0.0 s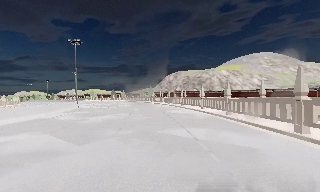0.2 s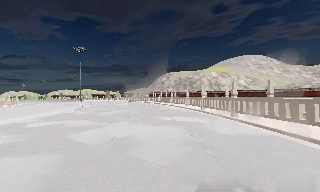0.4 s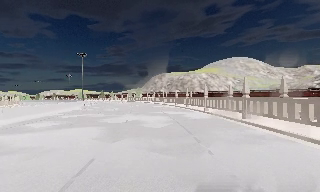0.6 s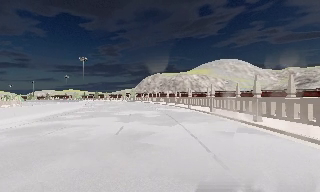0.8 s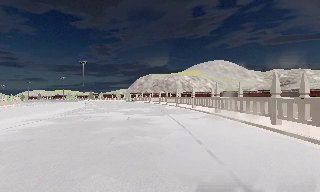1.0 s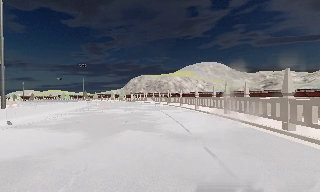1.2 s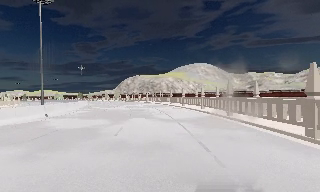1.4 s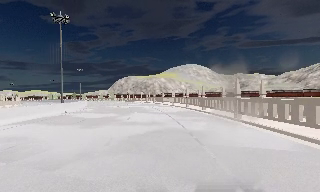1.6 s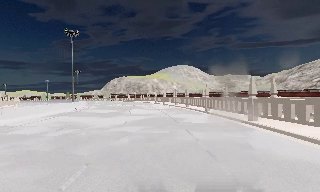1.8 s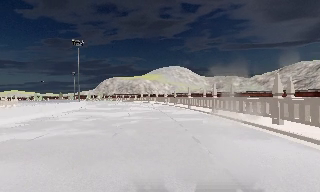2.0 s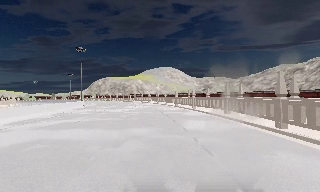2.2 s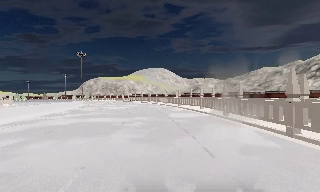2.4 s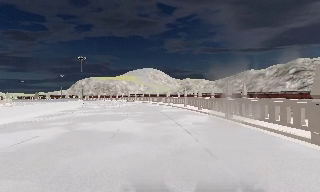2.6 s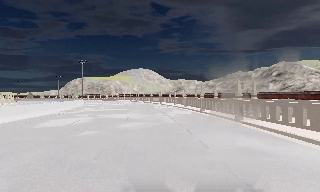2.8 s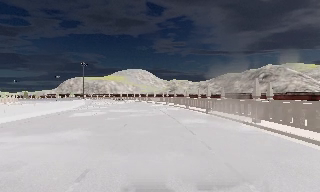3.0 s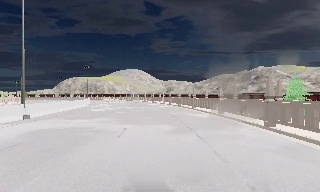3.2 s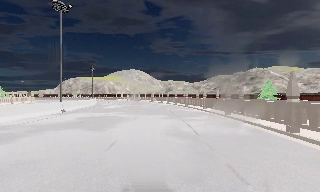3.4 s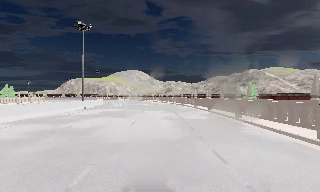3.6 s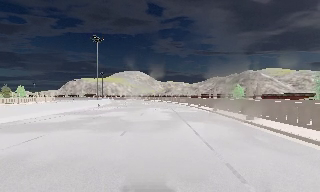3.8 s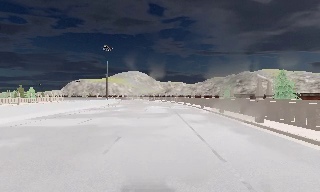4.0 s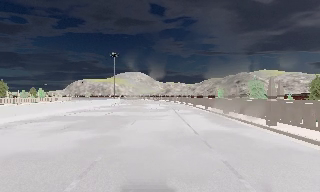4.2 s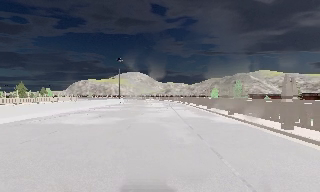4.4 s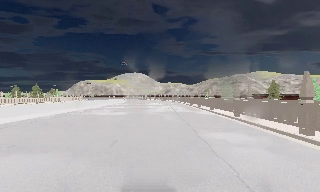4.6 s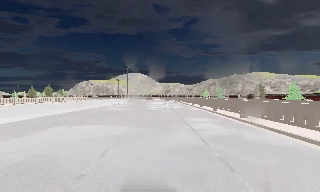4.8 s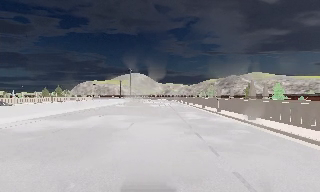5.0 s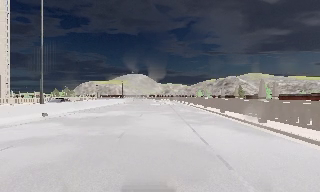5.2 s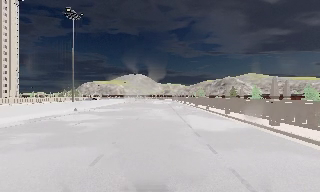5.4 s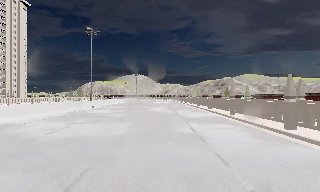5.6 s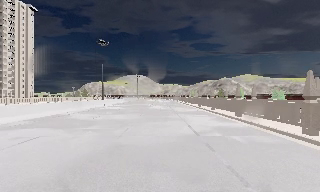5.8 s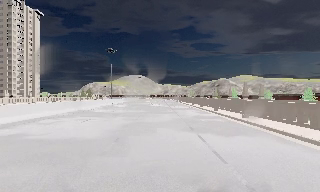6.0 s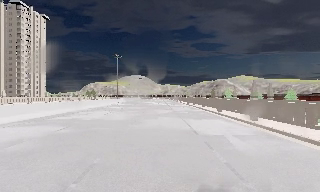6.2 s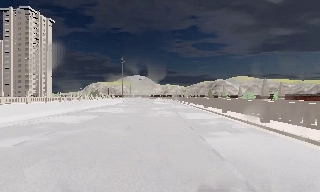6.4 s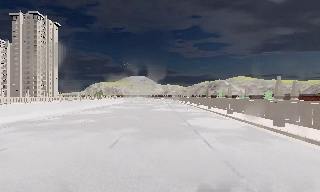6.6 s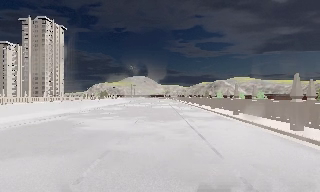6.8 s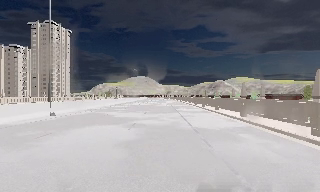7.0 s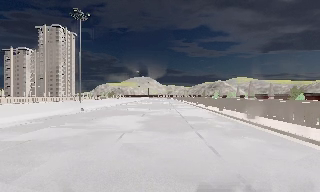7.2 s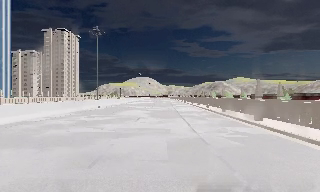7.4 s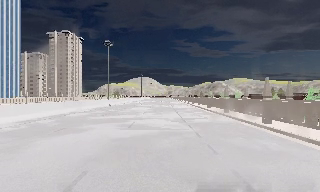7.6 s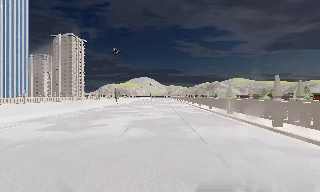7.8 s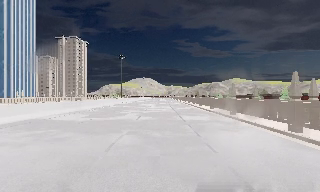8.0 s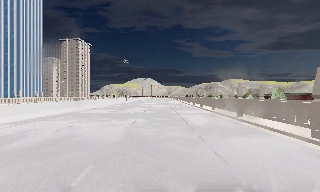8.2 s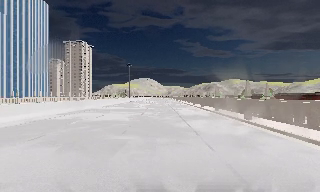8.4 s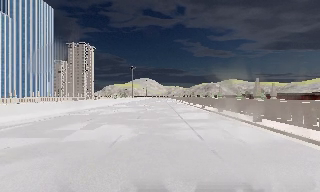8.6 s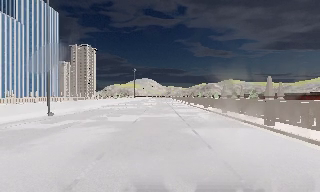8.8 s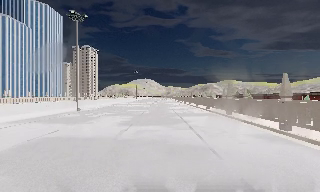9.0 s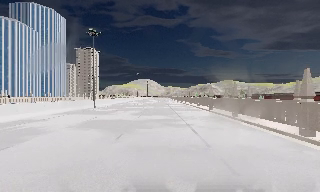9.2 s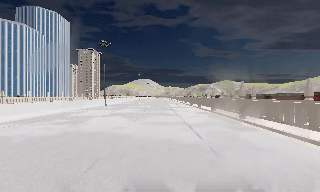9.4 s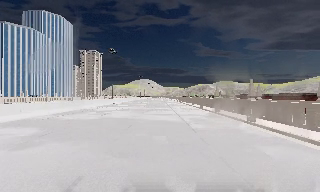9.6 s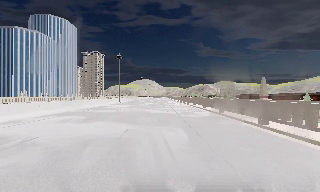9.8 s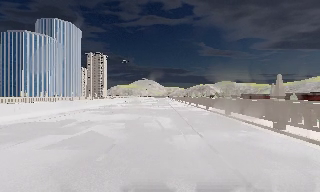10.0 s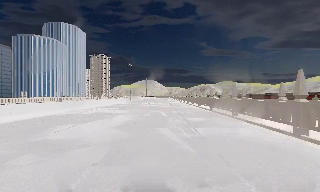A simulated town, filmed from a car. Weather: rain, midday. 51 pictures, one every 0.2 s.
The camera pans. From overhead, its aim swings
clockwise.
The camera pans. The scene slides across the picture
to the left.
0.0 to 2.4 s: The camera pans to its right, which is clockwise from overhead, by about 35 degrees. It travels backward, about 60 m.
2.4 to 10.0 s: The camera travels backward, about 195 m, so what stands in front gets smaller.
The film runs backward here.
